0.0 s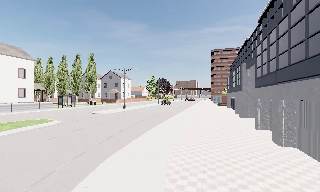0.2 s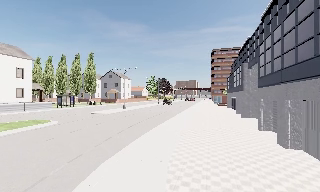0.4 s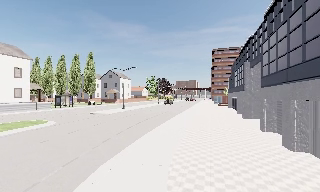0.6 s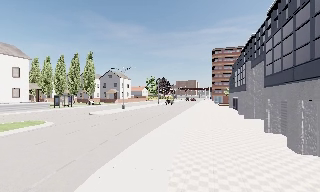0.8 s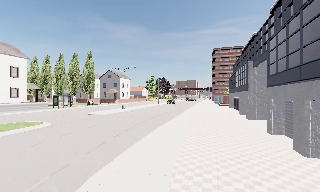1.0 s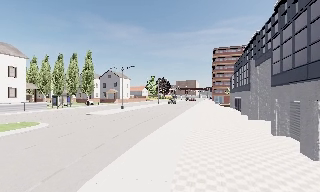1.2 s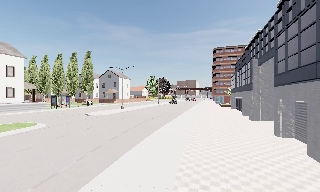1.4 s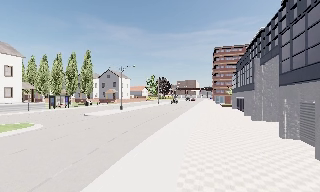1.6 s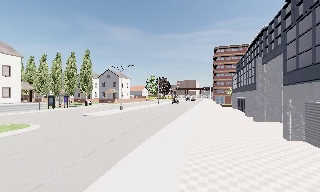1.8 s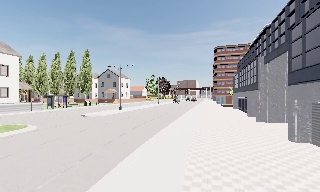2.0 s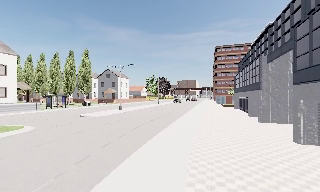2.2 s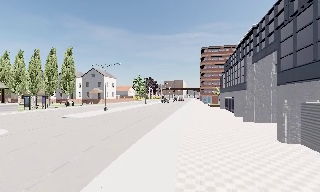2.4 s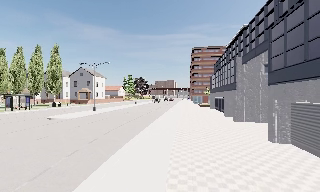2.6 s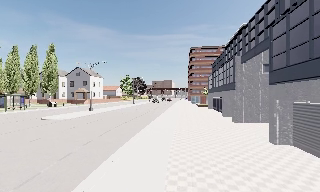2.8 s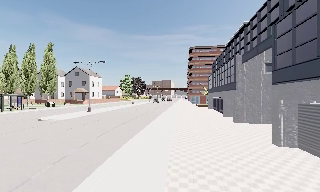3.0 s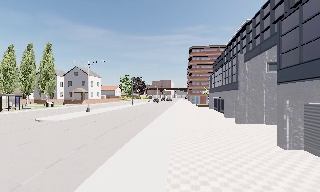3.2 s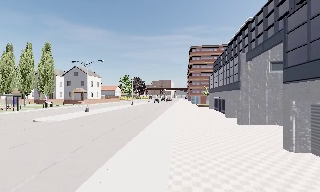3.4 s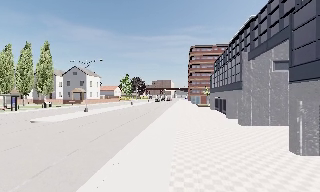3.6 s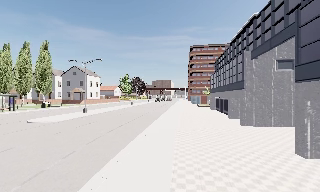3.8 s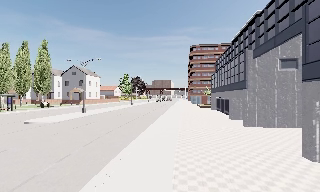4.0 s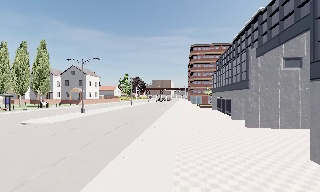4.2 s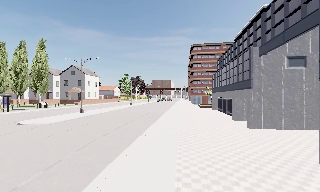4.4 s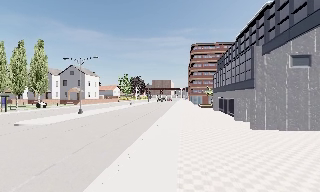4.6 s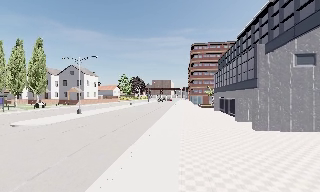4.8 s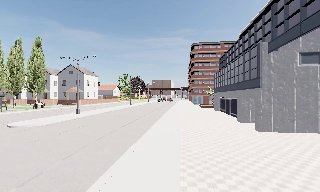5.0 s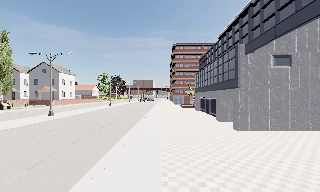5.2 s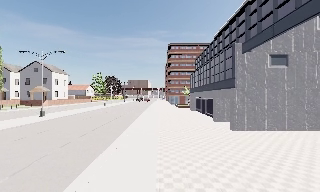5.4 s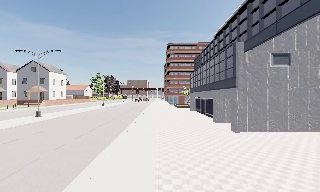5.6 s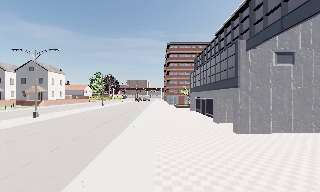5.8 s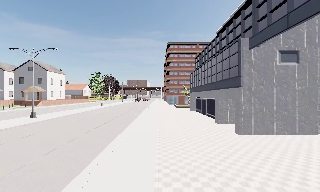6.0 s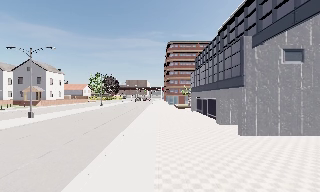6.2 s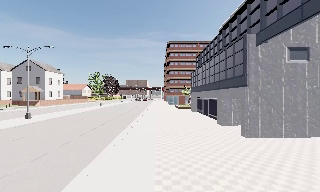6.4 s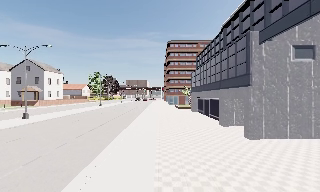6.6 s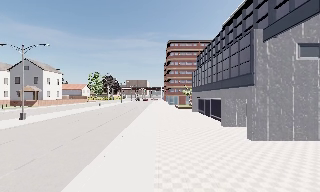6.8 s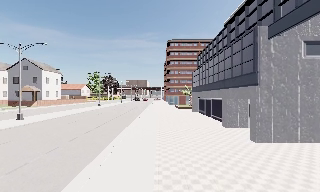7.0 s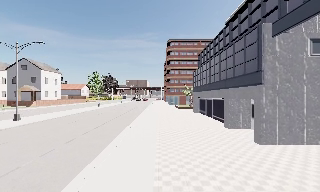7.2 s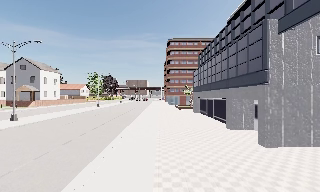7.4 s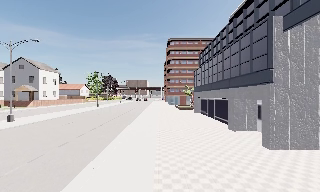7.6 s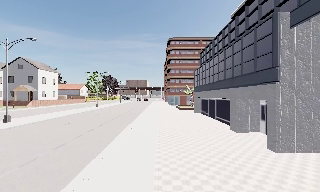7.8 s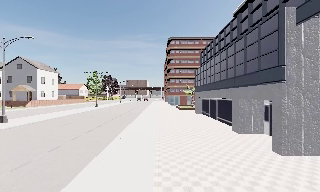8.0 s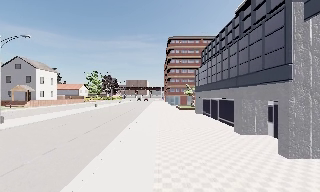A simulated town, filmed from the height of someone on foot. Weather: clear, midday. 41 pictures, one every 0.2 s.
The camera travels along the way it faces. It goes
forward.
0.0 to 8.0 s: The scene slides to the left, as the camera pans about 20 degrees to its right. It travels forward, about 14 m, so what stands in front looms larger.
The film runs forward here.
